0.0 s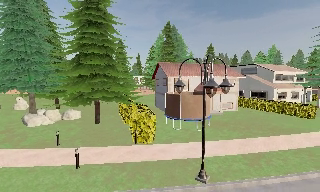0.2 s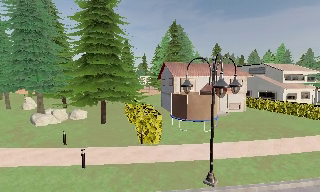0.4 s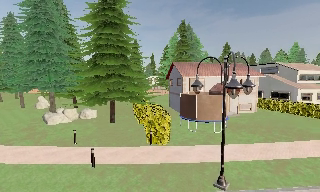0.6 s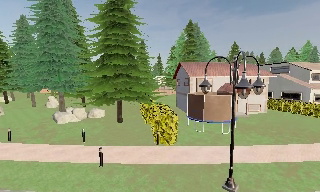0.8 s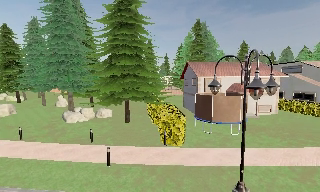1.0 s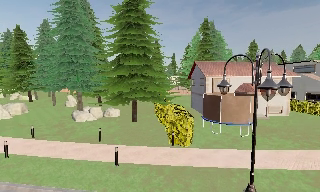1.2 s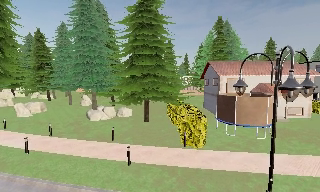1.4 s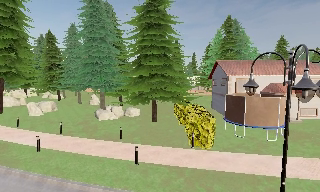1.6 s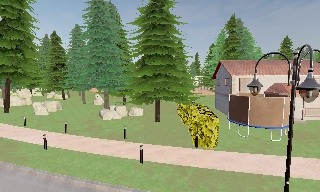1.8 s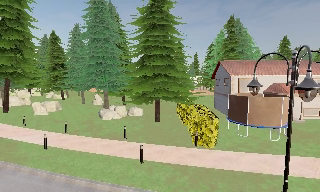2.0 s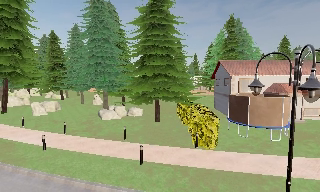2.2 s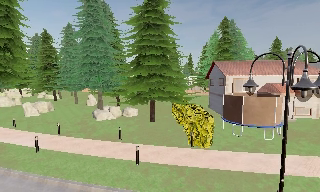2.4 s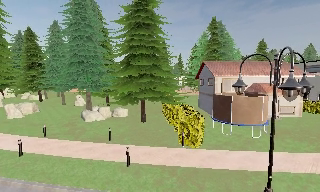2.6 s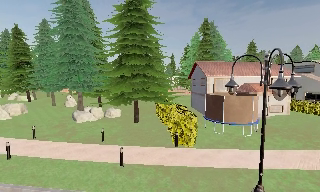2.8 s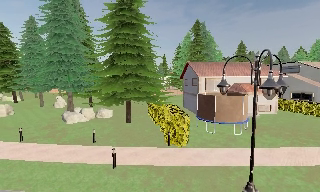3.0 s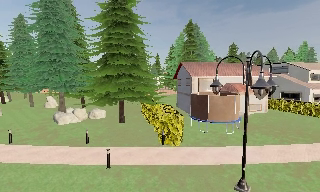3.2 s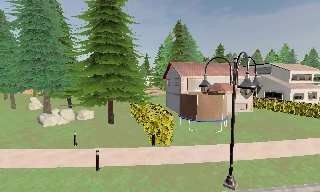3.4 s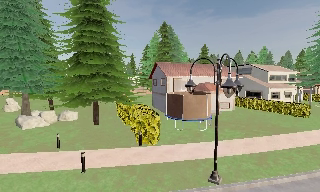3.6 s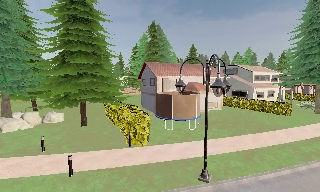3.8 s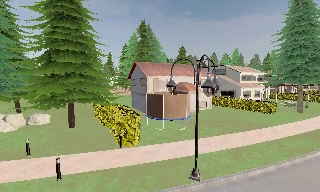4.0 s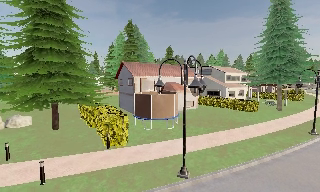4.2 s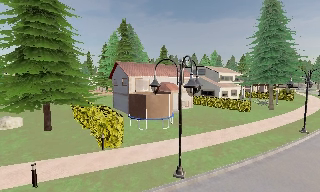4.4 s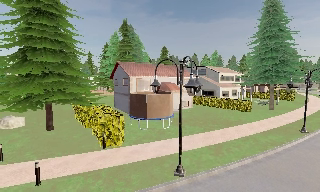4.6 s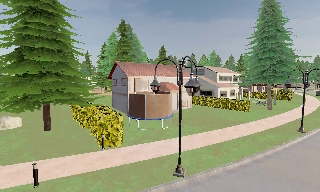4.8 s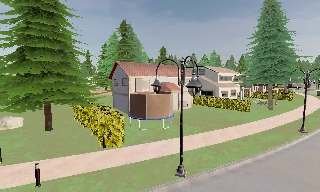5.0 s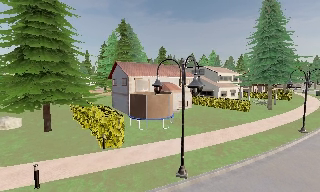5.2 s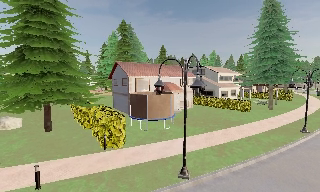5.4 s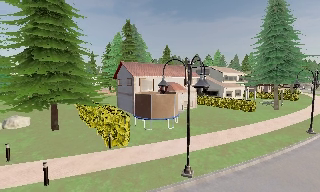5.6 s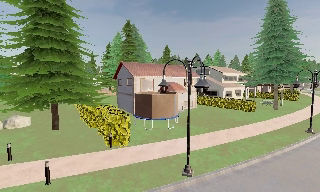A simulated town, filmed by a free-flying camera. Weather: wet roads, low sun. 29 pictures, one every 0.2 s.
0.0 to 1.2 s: The camera swings to its left by about 15 degrees, and the scene slides to the right.
1.2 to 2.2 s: The camera shifts only a little, or ends up much as it began.
2.2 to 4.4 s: The camera swings to its right by about 35 degrees, and the scene slides to the left.
4.4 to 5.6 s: The camera shifts only a little, or ends up much as it began.
The film runs backward here.
